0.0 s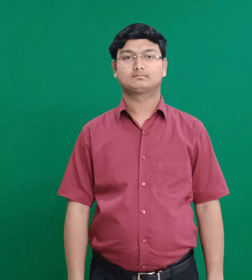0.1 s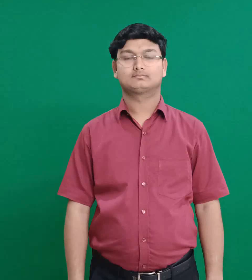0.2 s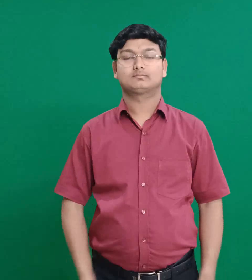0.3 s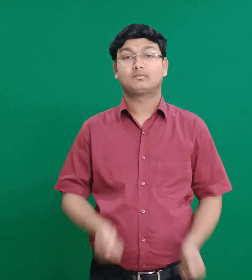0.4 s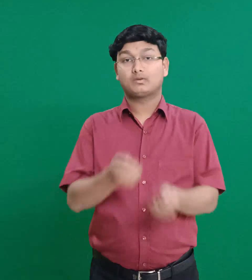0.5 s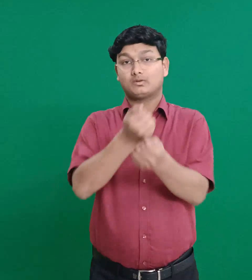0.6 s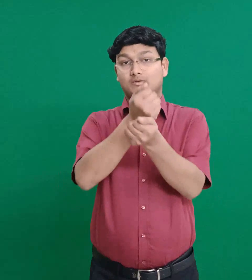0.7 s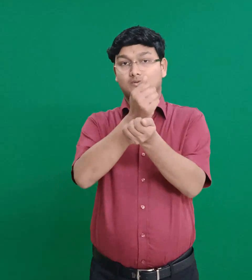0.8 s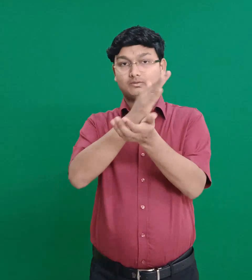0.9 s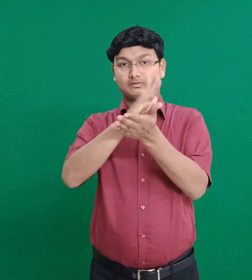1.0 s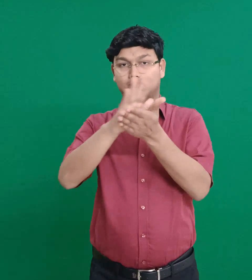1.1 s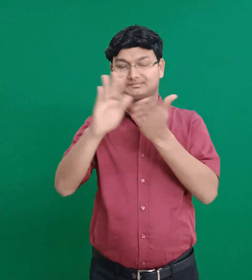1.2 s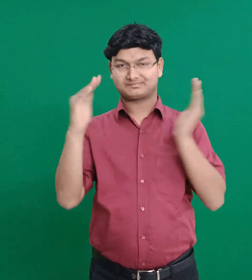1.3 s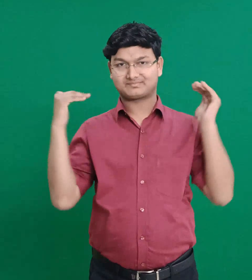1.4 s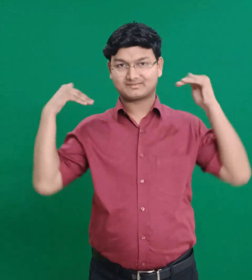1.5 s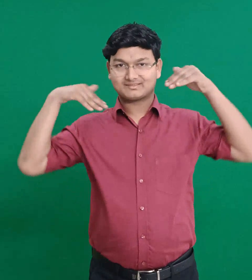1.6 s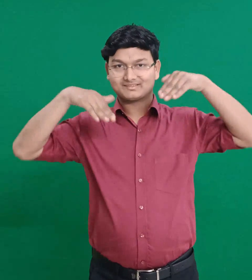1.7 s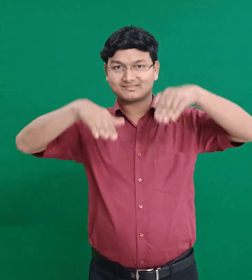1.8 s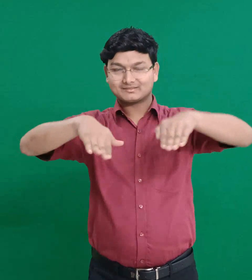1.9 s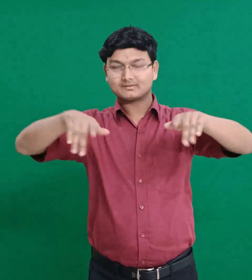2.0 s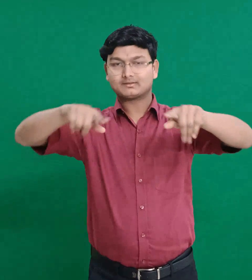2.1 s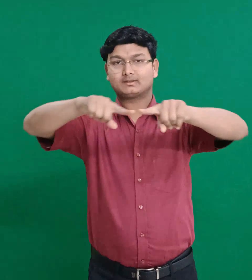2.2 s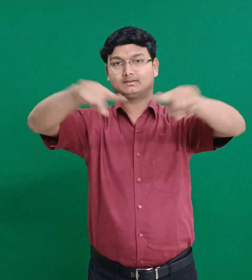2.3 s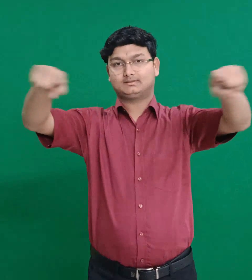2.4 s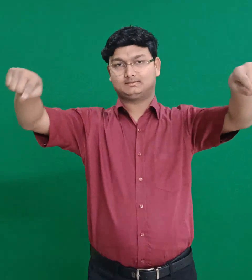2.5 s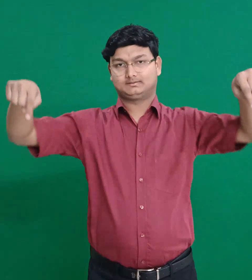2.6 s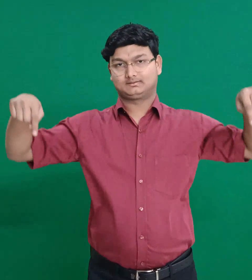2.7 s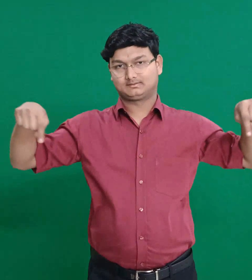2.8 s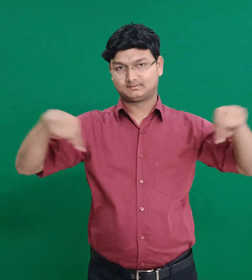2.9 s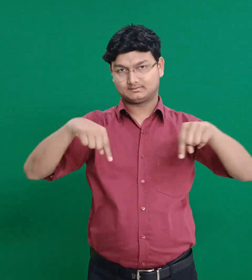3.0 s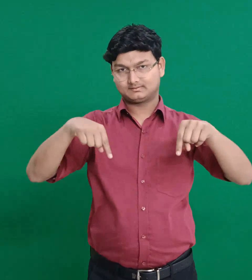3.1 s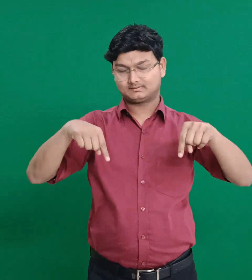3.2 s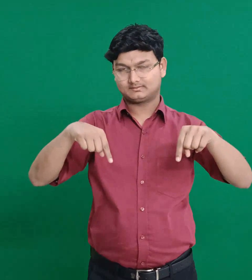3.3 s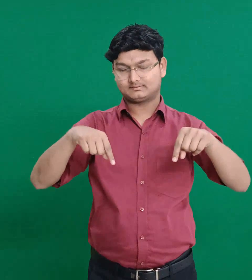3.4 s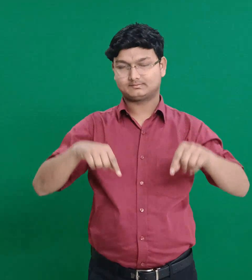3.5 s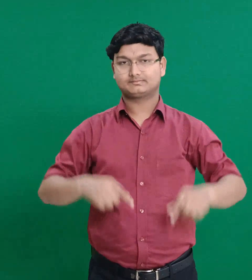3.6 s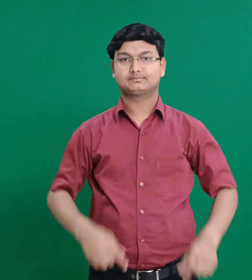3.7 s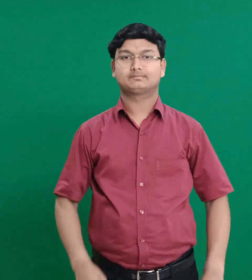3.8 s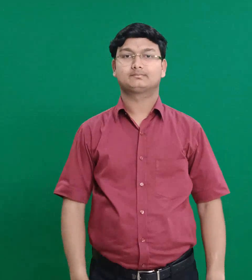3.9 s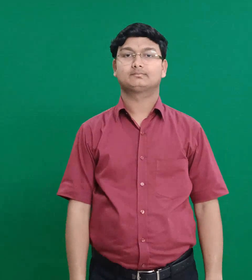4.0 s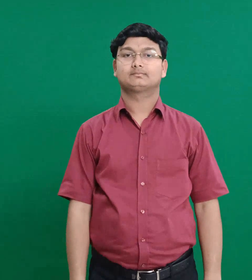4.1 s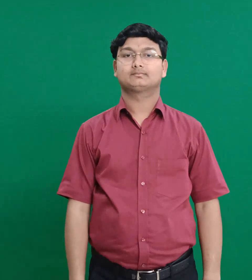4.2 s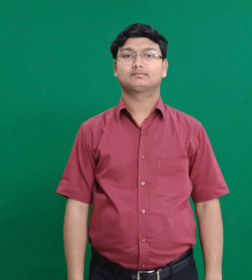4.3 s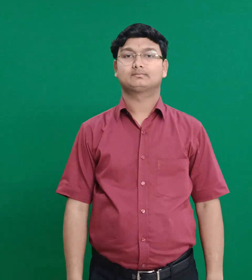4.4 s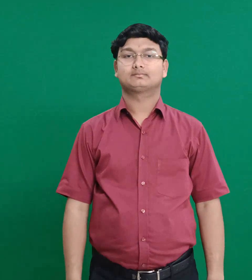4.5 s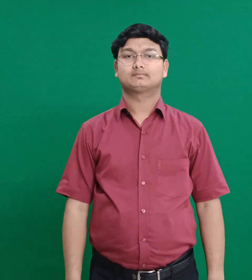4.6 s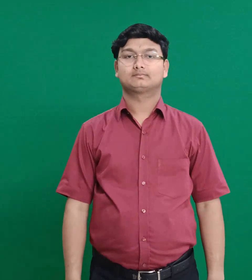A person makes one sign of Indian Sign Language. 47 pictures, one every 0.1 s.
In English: covenant box
